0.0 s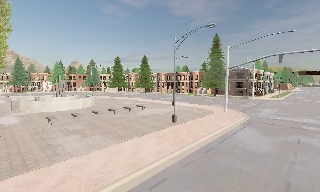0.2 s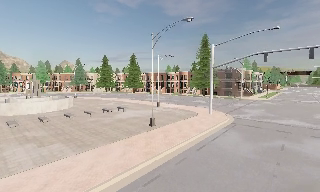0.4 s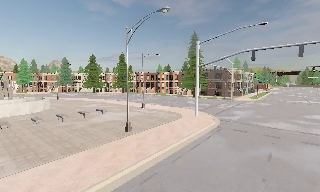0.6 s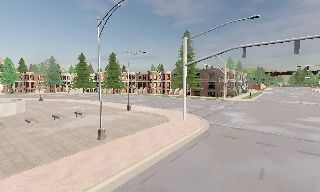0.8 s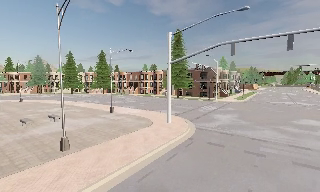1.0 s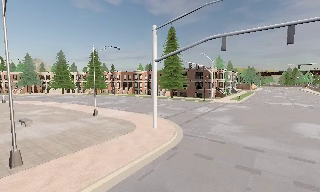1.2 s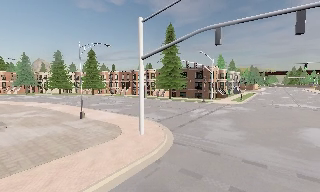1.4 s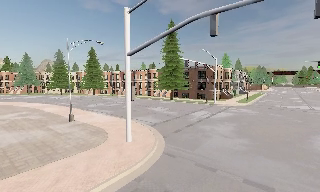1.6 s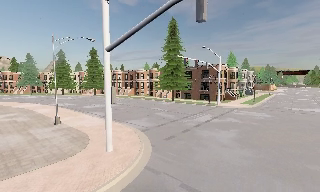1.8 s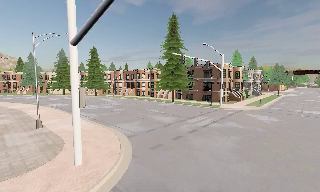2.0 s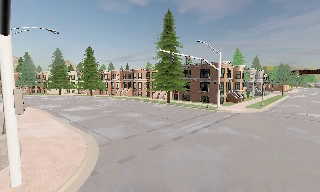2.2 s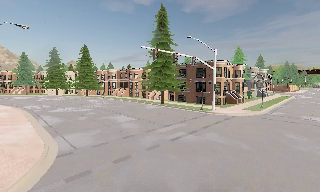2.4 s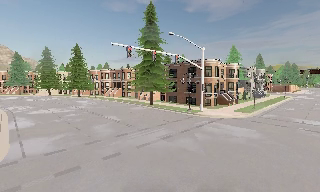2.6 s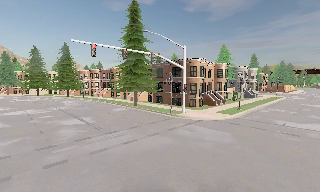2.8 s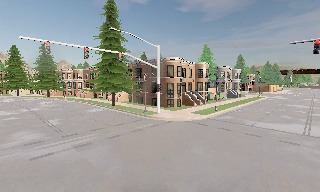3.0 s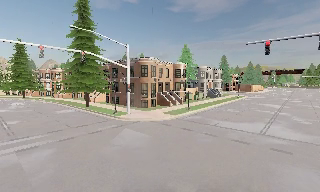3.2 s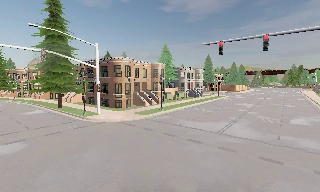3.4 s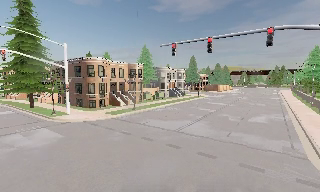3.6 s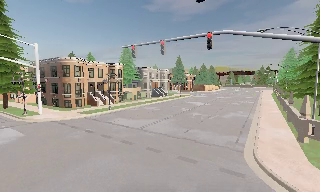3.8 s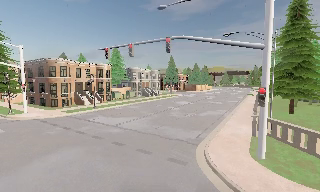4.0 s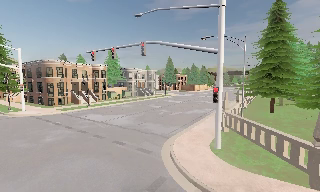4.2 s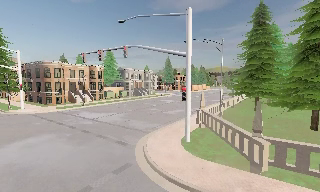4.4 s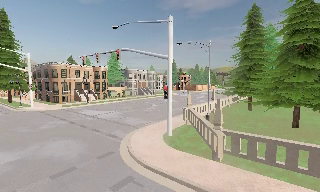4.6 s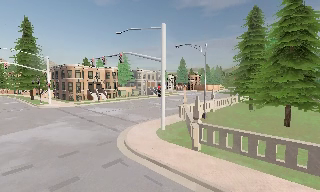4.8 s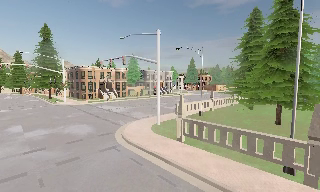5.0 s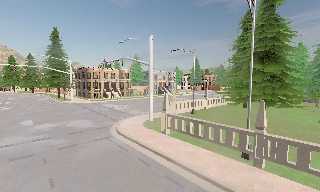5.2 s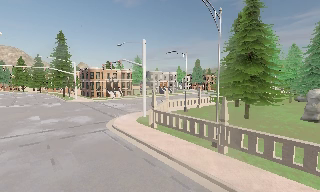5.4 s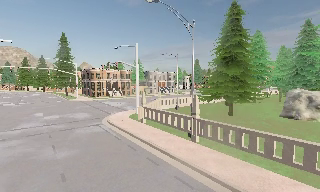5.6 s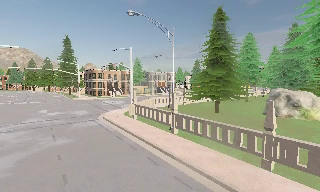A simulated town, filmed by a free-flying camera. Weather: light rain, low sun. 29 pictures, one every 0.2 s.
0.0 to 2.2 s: The camera travels forward and to its right, about 20 m, so what stands in front looms larger.
2.2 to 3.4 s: The camera pans to its right, which is clockwise from overhead, by about 10 degrees. It travels to its right, about 14 m, so close, fixed things drift to the left.
3.4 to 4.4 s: The camera travels to its right and backward, about 11 m, so close, fixed things drift to the left.
4.4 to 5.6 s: The camera pans to its left, which is counterclockwise from overhead, by about 15 degrees. It travels backward and to its right, about 12 m, so what stands in front gets smaller.
The film runs backward here.
